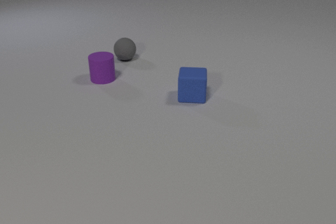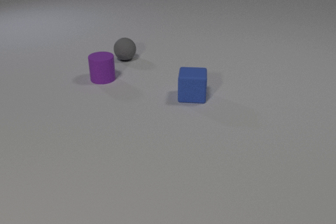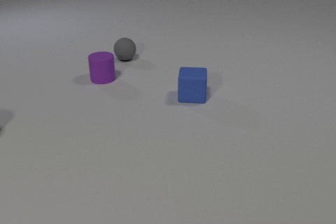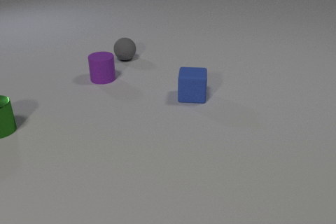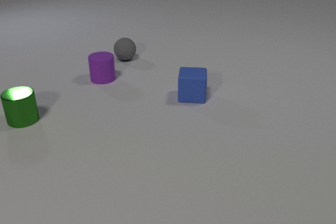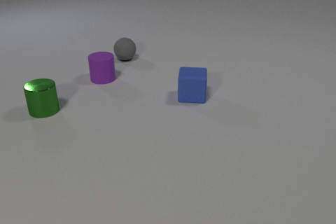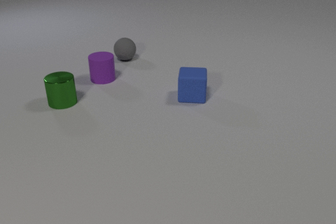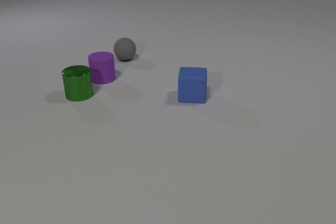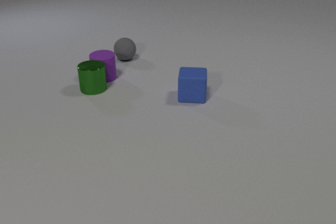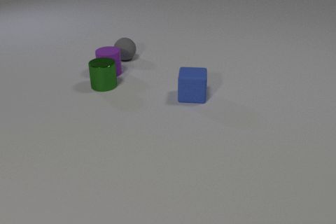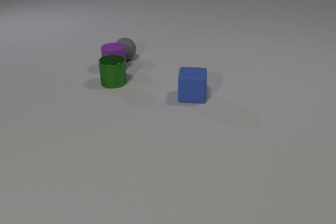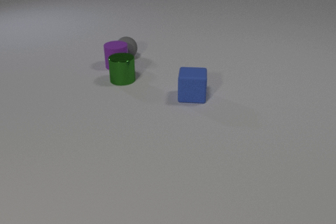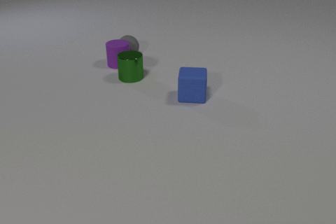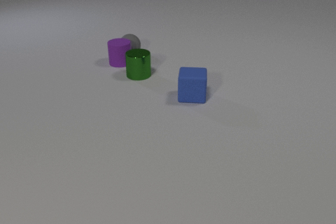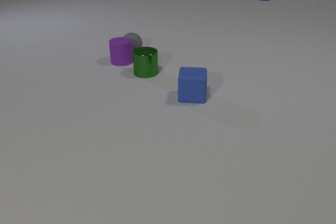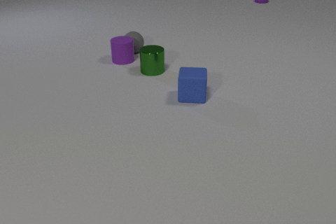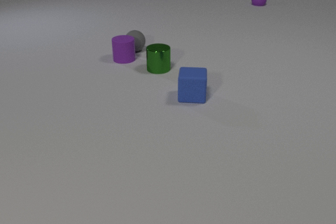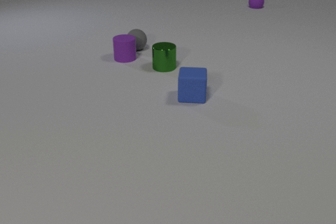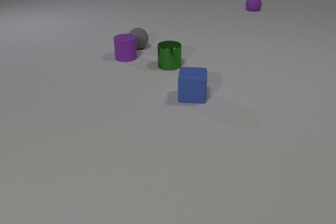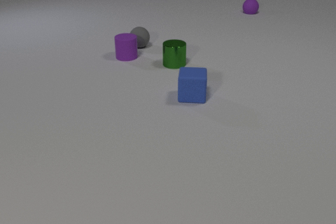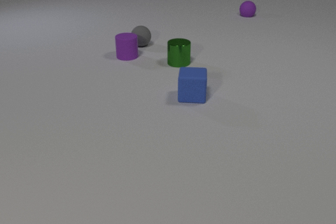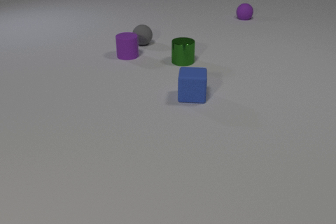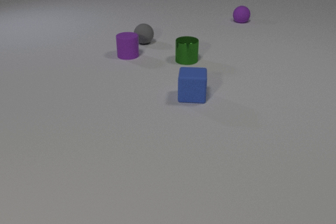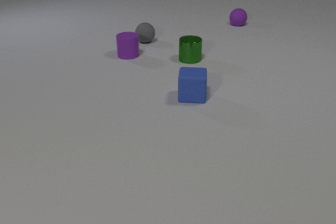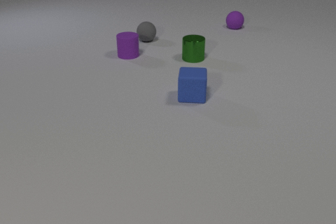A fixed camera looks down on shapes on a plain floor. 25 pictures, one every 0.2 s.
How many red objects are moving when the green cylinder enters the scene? 0.
What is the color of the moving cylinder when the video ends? green.
What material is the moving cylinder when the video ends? metal.
0.0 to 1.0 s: The green metal cylinder comes in at the left edge, slides to the right and away from the camera.
1.0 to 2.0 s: The green metal cylinder slides to the right and away from the camera. The purple rubber cylinder slides away from the camera and to the right. The green metal cylinder and the purple rubber cylinder collide.
2.0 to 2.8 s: The green metal cylinder slides to the right and away from the camera. The purple rubber cylinder slides away from the camera and to the right. The gray rubber sphere rolls away from the camera and to the right. The purple rubber sphere comes in at the top edge, rolls toward the camera. The purple rubber cylinder and the gray rubber sphere collide.
2.8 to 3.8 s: The green metal cylinder slides to the right and away from the camera. The purple rubber cylinder slides away from the camera and to the right. The gray rubber sphere rolls away from the camera and to the right. The purple rubber sphere rolls toward the camera.
3.8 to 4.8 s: The green metal cylinder slides to the right and away from the camera. The purple rubber cylinder moves, and ends about where it began. The gray rubber sphere rolls away from the camera and to the right. The purple rubber sphere rolls toward the camera.
